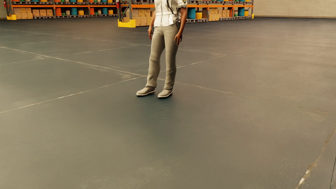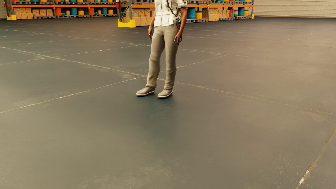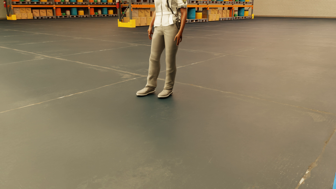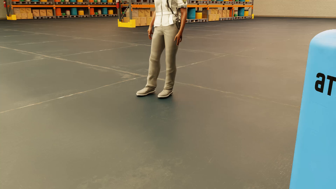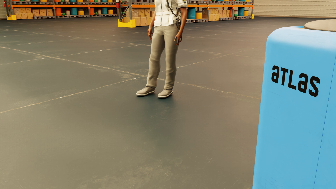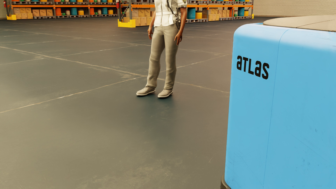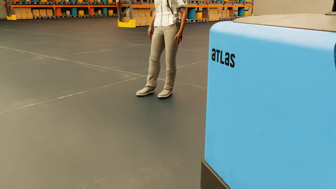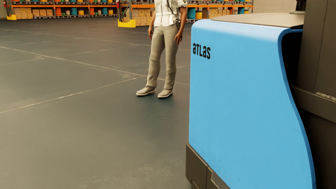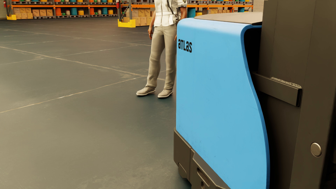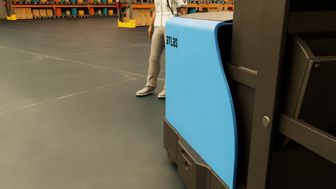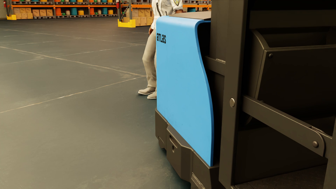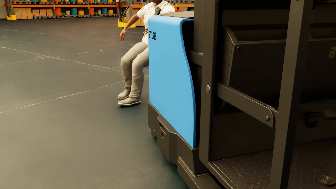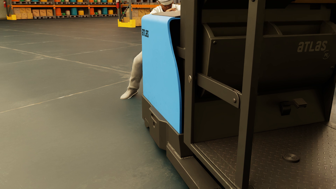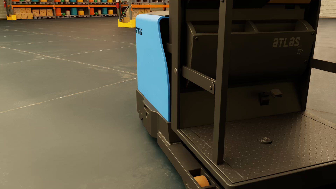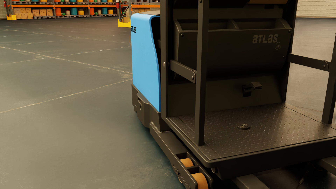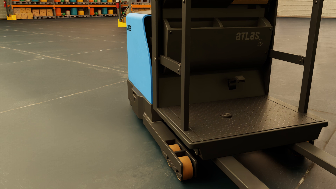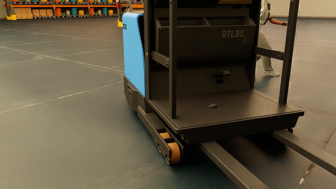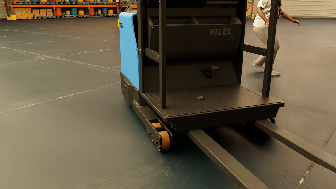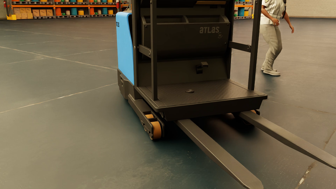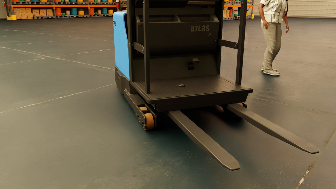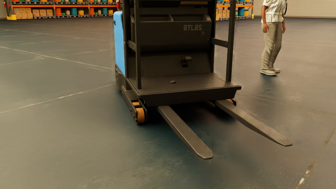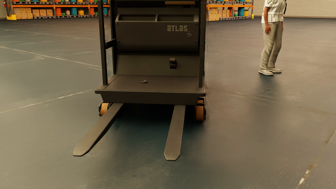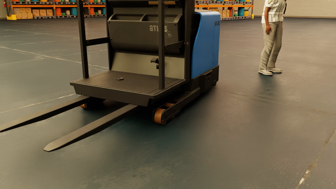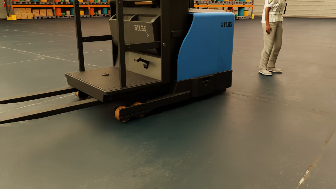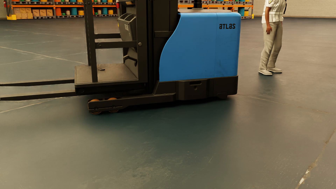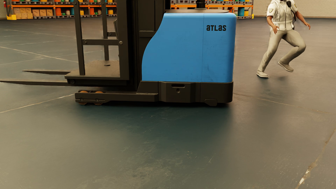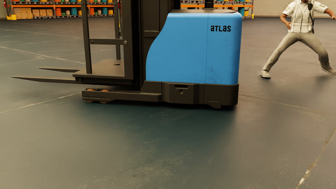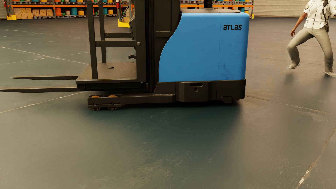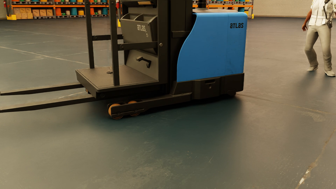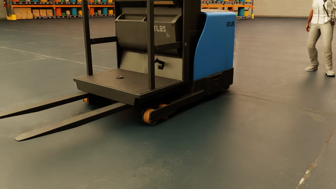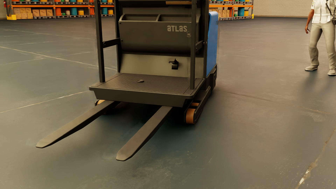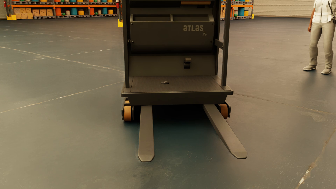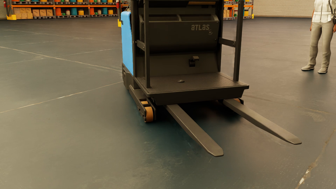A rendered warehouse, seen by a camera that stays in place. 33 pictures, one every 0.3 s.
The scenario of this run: Near miss between a forklift and a person.
